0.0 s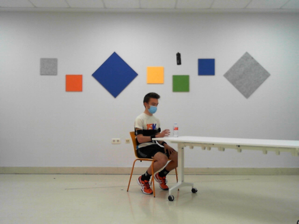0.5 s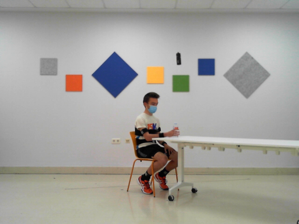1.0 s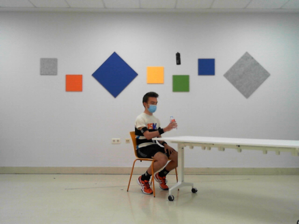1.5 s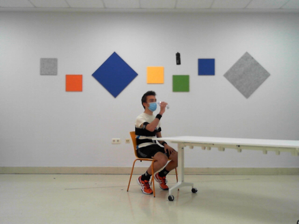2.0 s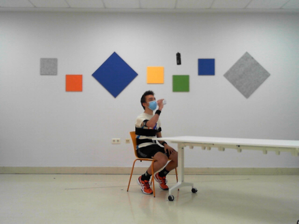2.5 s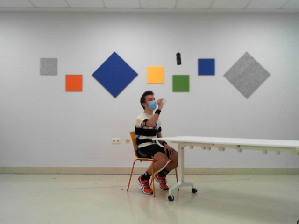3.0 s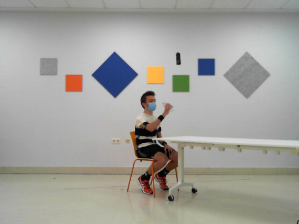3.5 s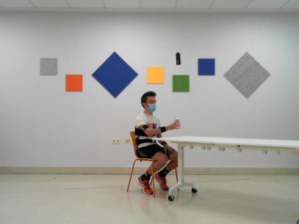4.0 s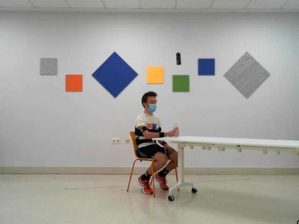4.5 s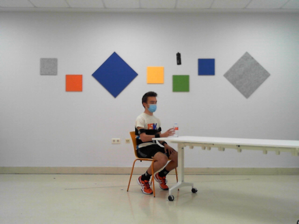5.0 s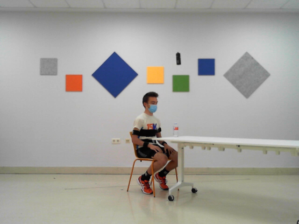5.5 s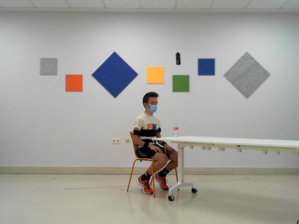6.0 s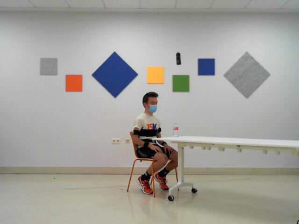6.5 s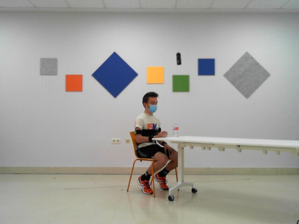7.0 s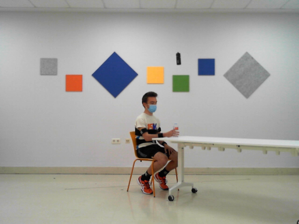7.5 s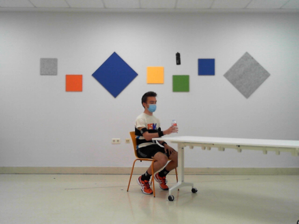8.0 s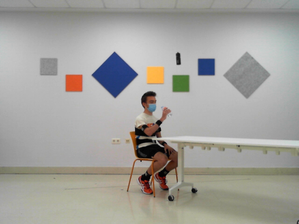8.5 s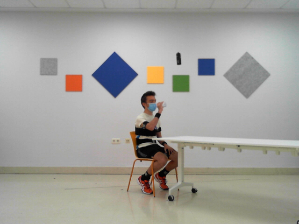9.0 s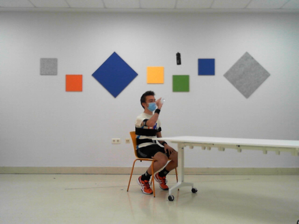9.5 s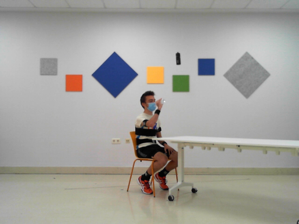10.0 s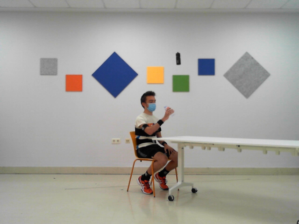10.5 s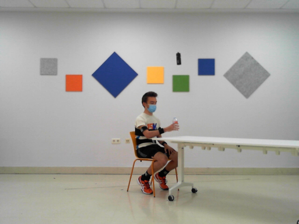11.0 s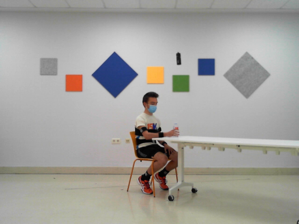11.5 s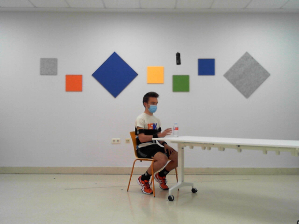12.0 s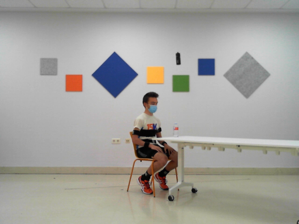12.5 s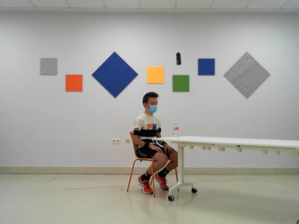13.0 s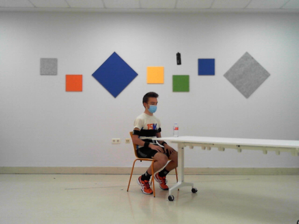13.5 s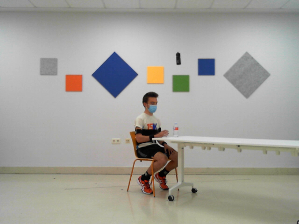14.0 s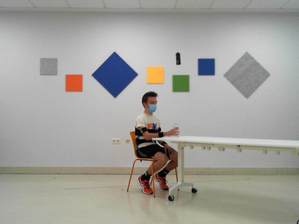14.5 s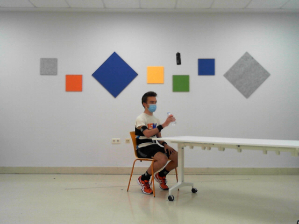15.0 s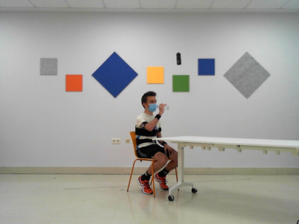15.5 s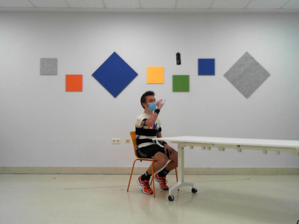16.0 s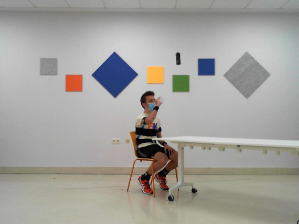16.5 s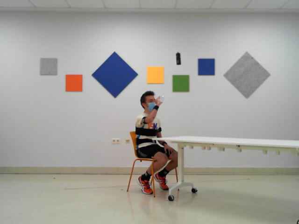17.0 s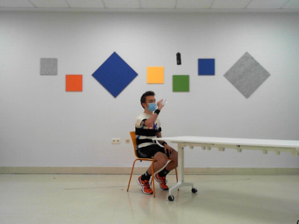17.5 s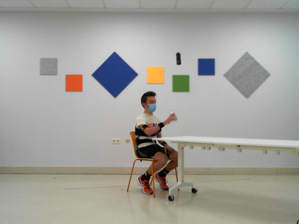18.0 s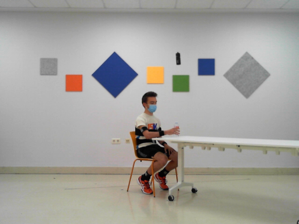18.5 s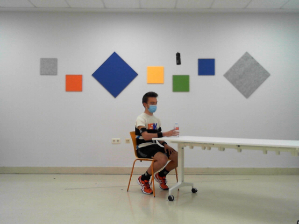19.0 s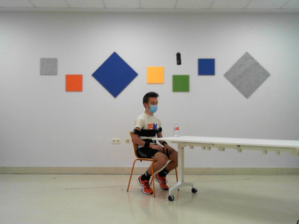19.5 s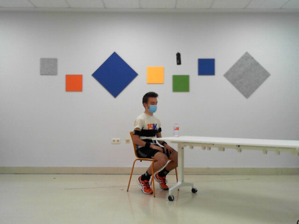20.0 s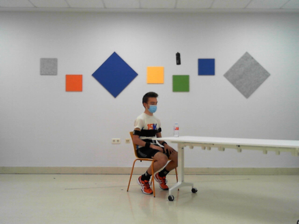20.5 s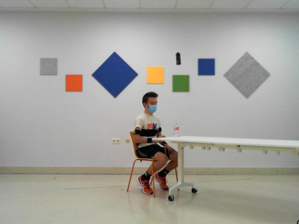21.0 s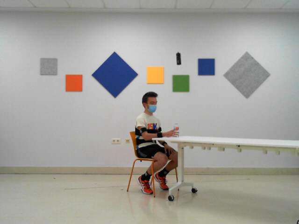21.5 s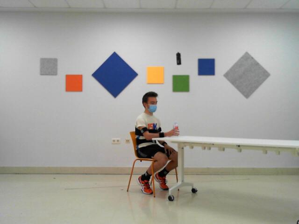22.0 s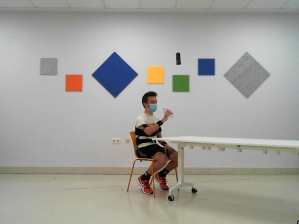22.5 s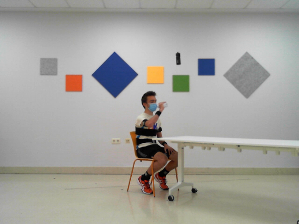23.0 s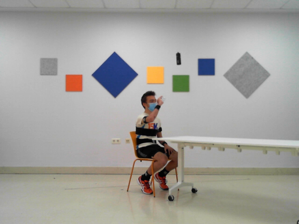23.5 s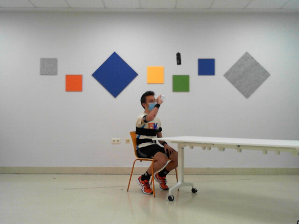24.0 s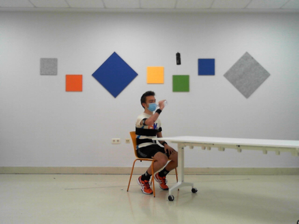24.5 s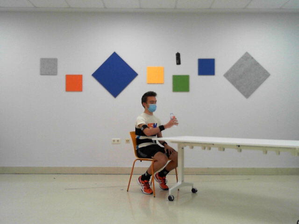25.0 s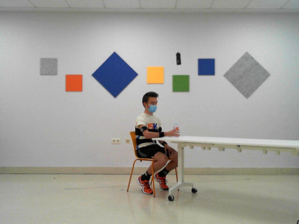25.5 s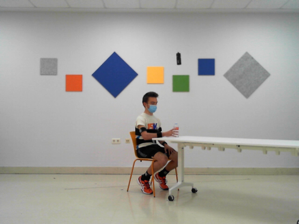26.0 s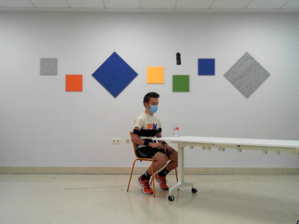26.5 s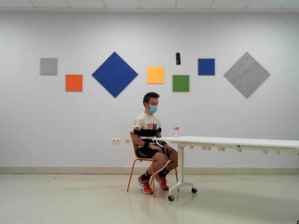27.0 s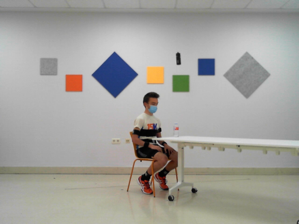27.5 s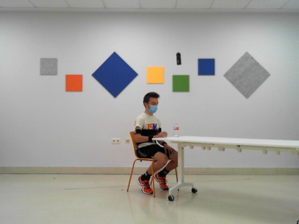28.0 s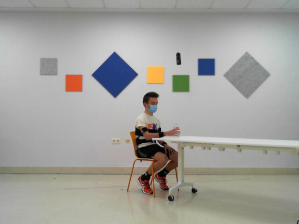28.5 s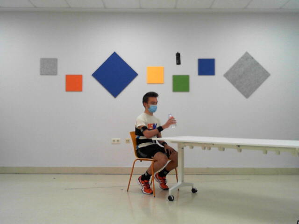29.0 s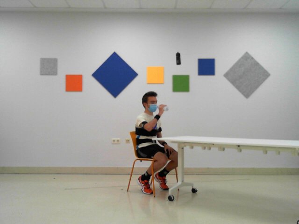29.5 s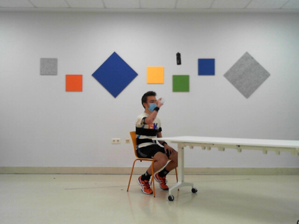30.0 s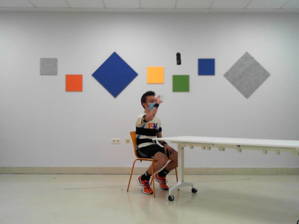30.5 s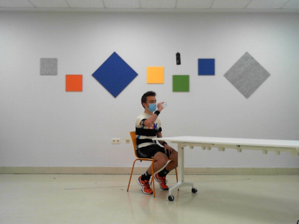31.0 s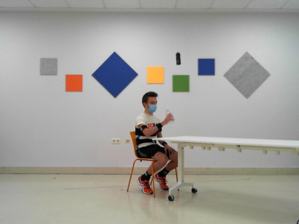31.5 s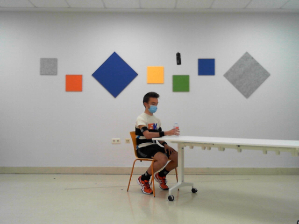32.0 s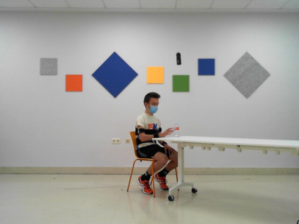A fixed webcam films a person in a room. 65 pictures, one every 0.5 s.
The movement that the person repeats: Drink from a bottle, right hand.
